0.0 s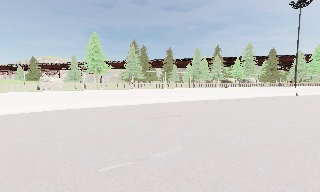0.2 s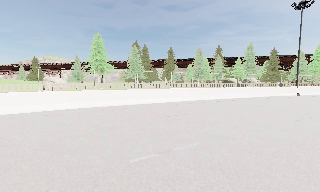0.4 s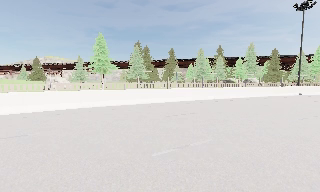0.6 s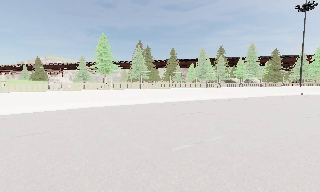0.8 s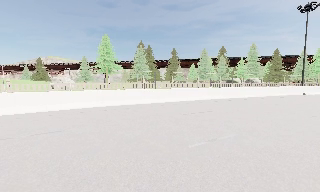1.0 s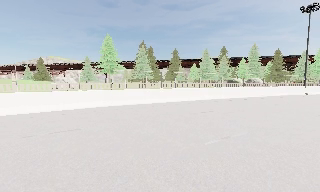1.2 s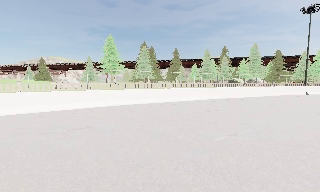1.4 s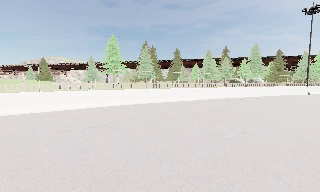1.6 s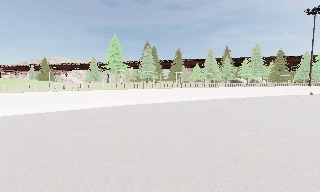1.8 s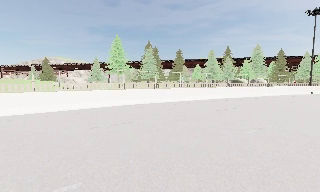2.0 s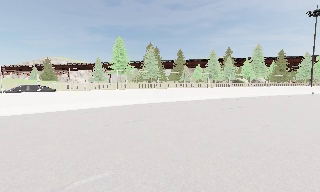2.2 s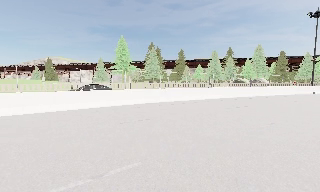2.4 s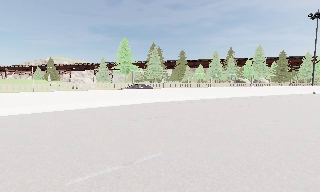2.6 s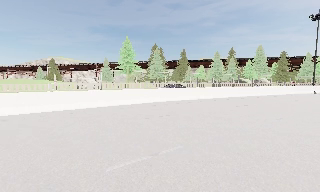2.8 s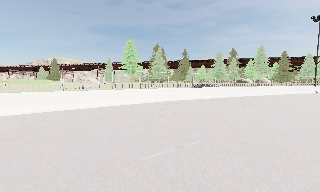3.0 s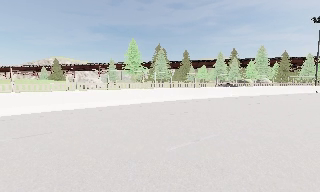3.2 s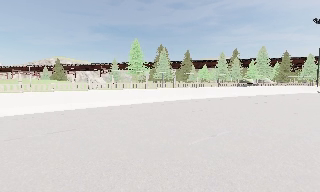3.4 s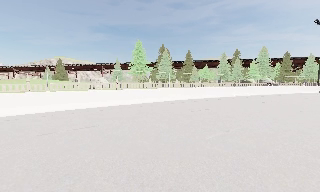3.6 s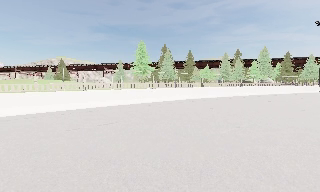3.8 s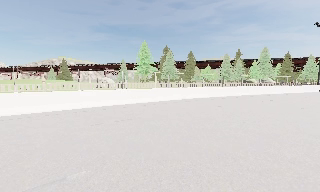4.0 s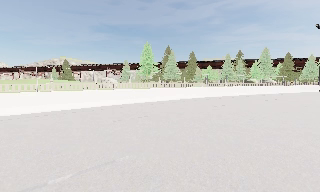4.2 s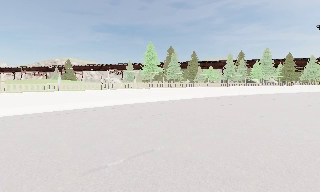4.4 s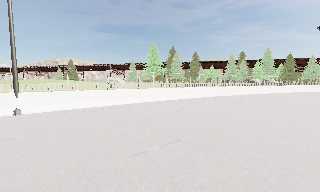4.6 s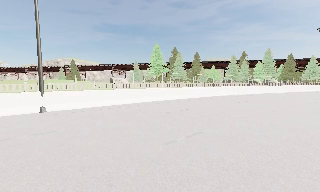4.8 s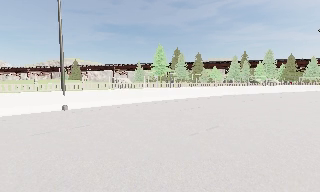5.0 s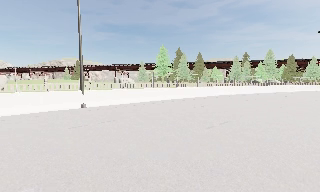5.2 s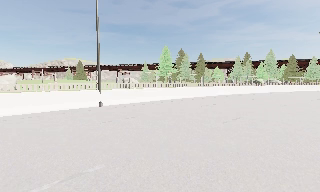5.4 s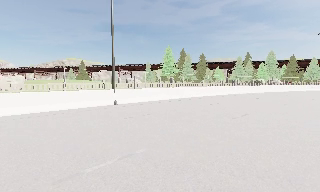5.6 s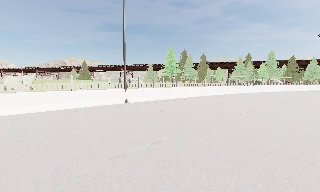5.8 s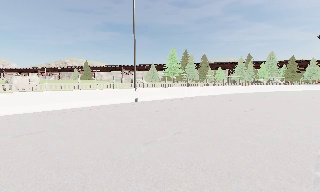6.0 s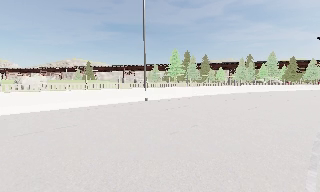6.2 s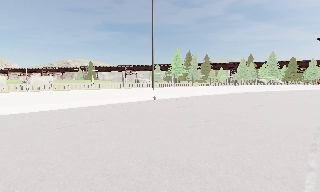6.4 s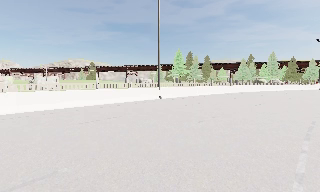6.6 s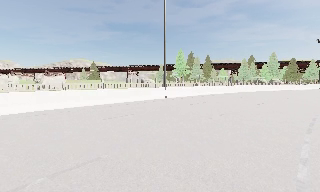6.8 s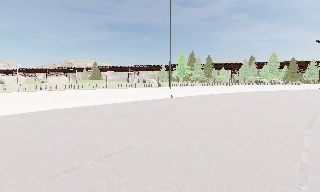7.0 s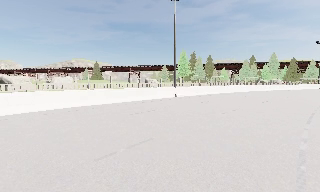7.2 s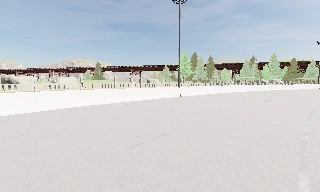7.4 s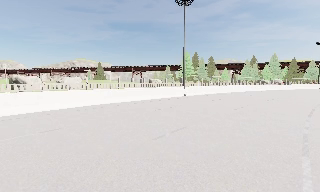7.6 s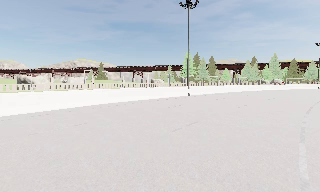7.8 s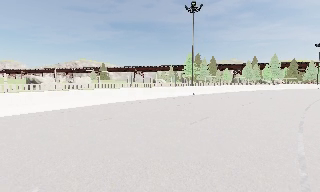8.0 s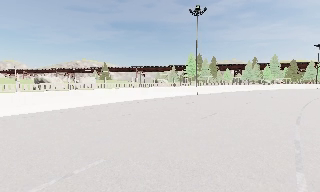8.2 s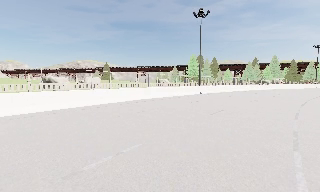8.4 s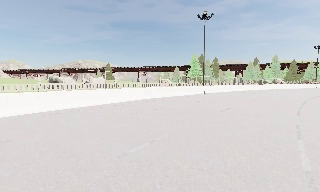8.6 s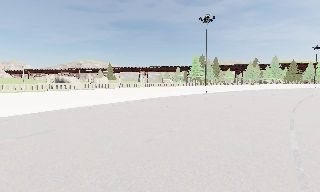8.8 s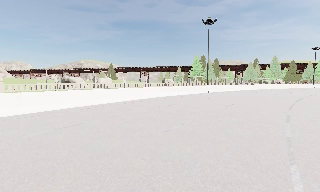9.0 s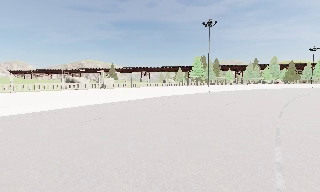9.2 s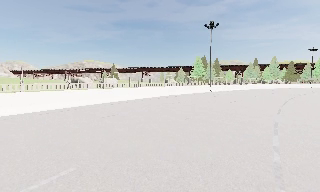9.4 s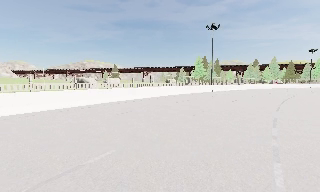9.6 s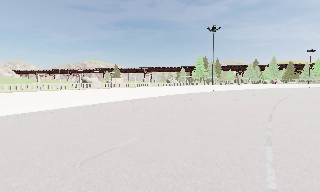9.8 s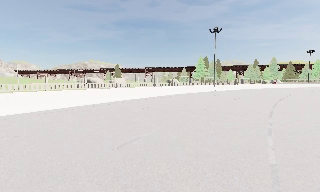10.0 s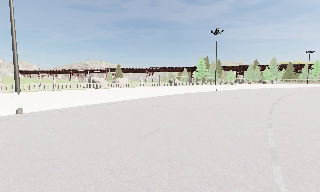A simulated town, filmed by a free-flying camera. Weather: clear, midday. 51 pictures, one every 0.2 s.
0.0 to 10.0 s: The camera travels backward and to its left, about 45 m, so what stands in front gets smaller. It gains speed.
The film runs backward here.
